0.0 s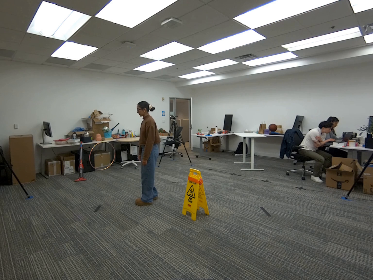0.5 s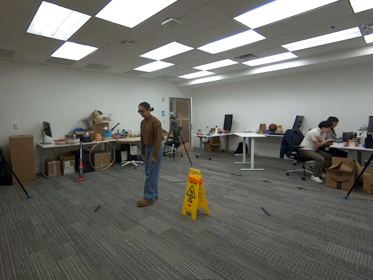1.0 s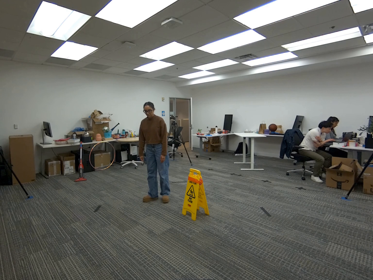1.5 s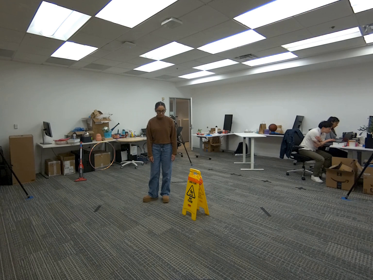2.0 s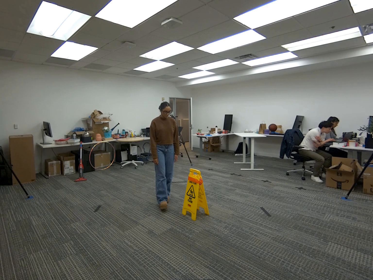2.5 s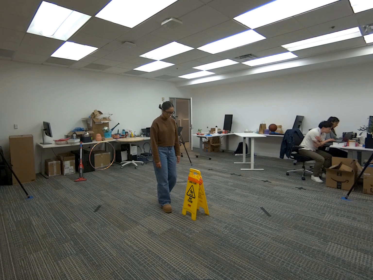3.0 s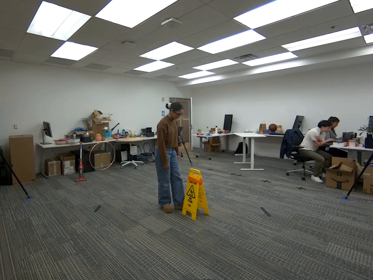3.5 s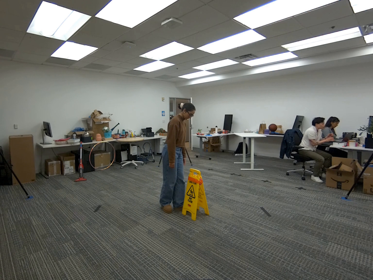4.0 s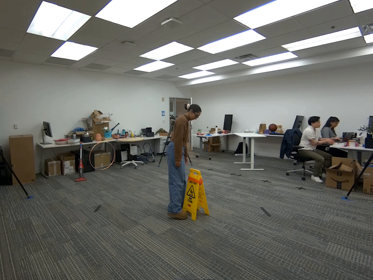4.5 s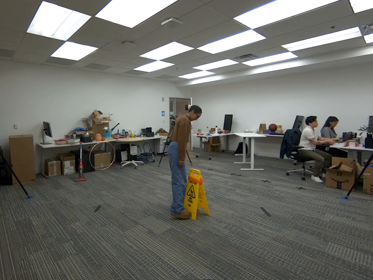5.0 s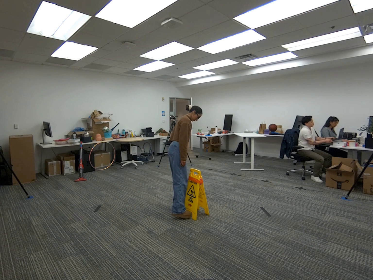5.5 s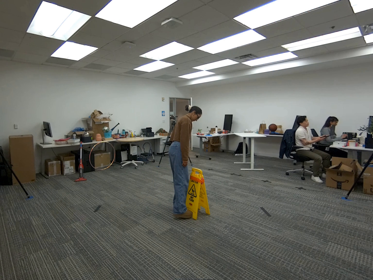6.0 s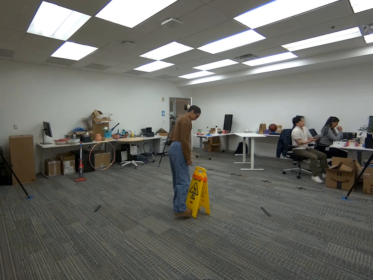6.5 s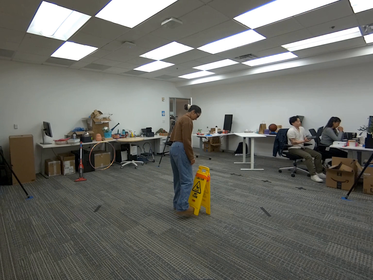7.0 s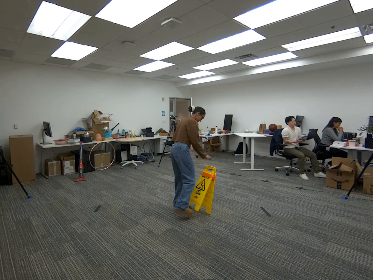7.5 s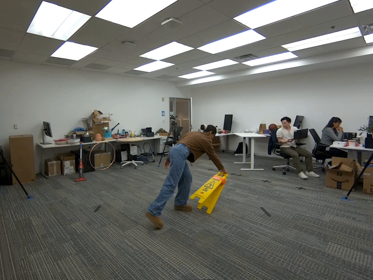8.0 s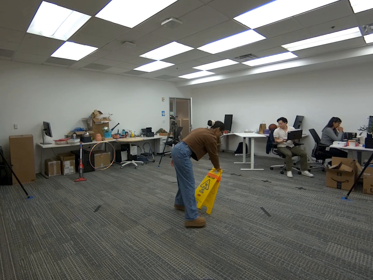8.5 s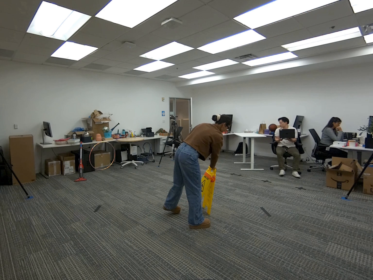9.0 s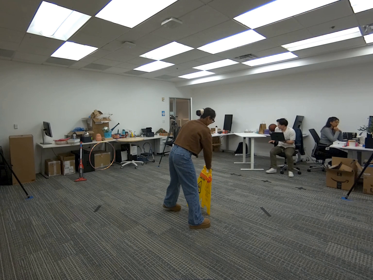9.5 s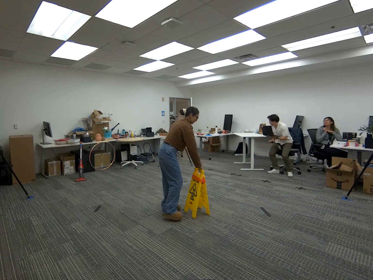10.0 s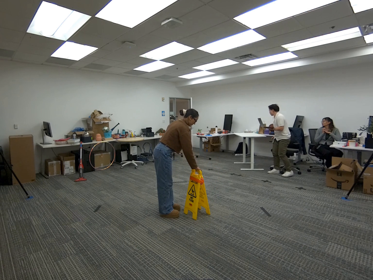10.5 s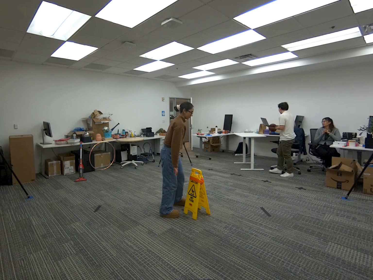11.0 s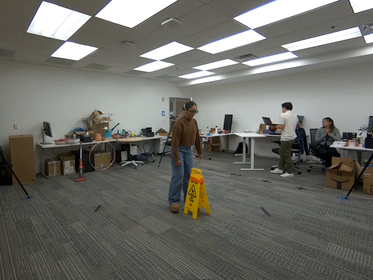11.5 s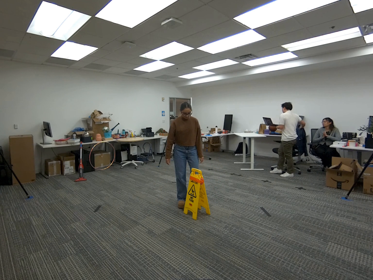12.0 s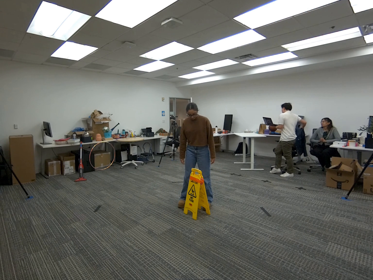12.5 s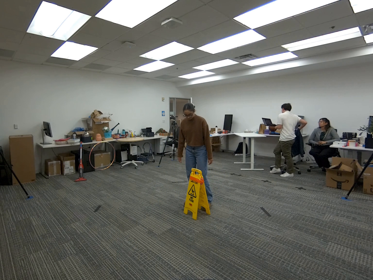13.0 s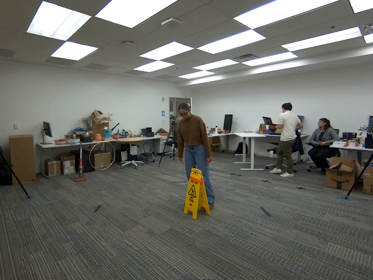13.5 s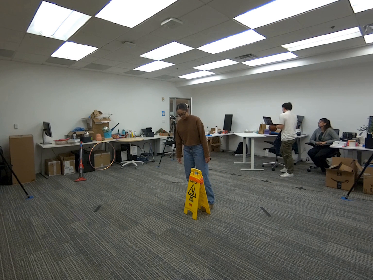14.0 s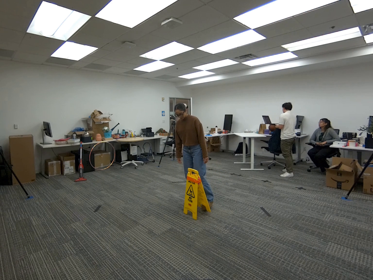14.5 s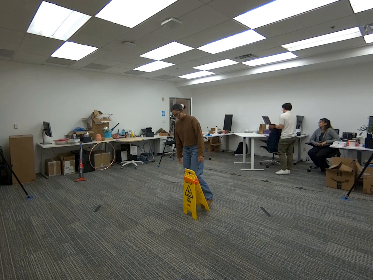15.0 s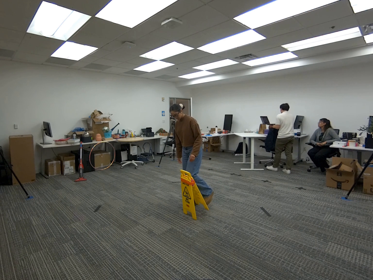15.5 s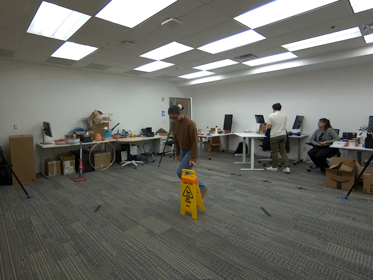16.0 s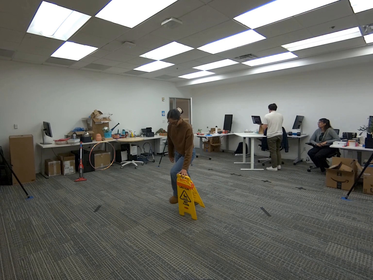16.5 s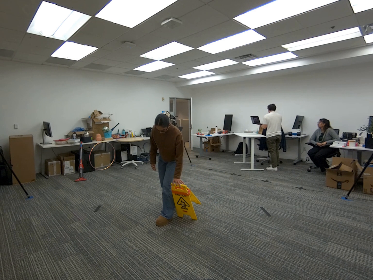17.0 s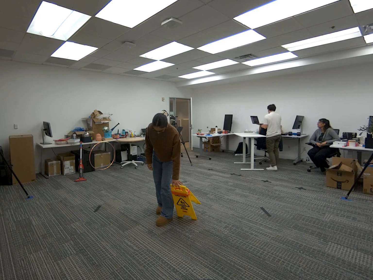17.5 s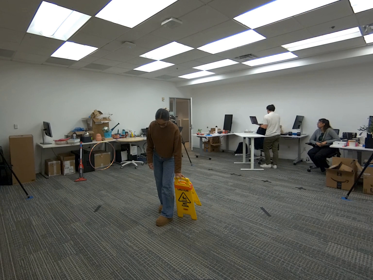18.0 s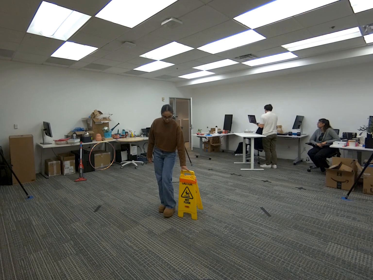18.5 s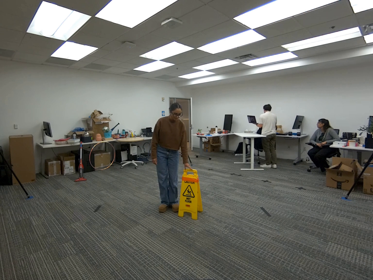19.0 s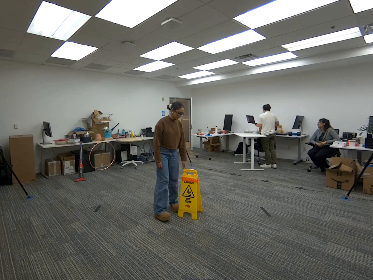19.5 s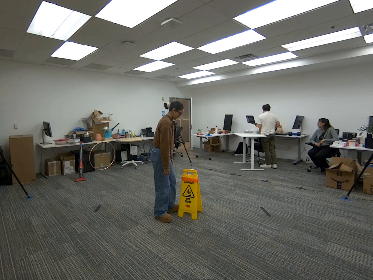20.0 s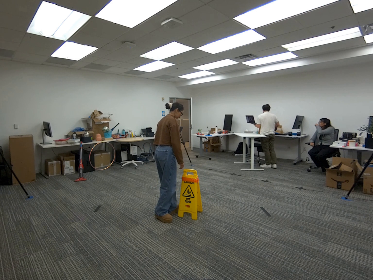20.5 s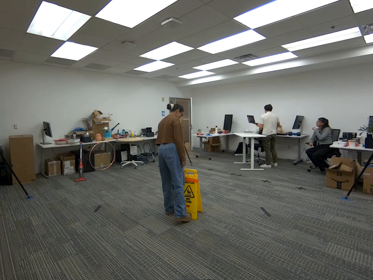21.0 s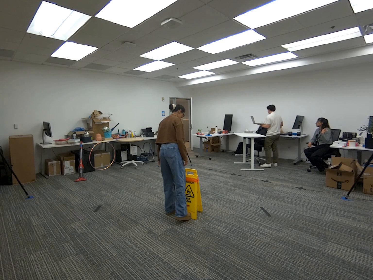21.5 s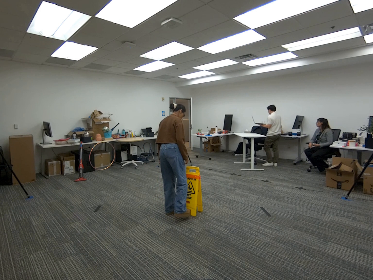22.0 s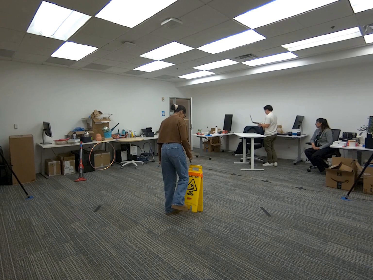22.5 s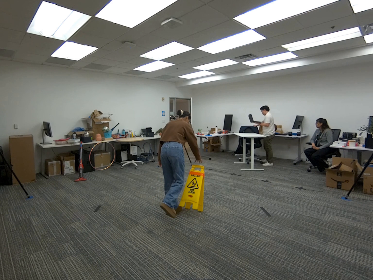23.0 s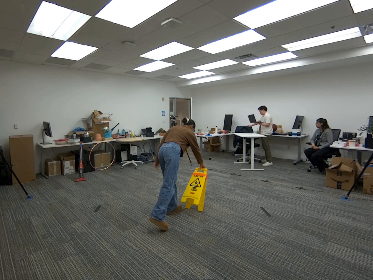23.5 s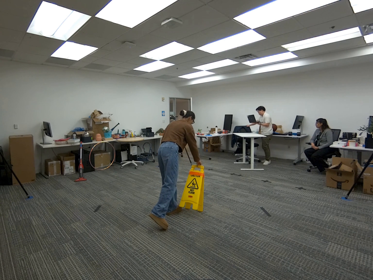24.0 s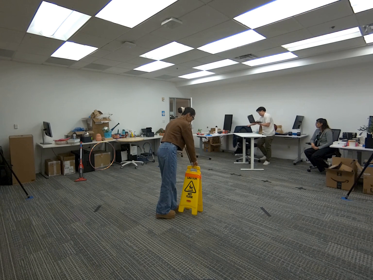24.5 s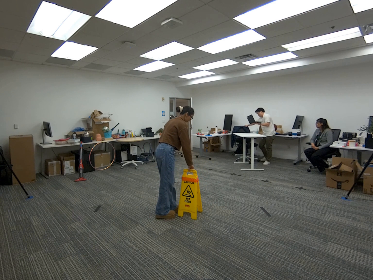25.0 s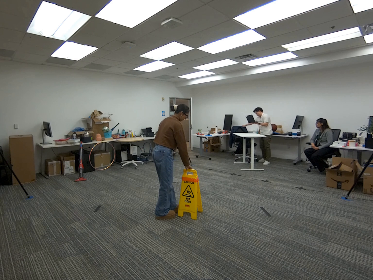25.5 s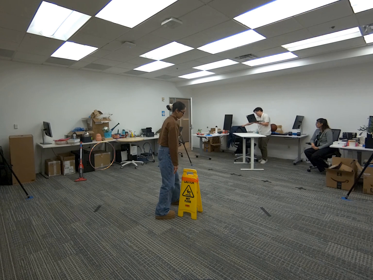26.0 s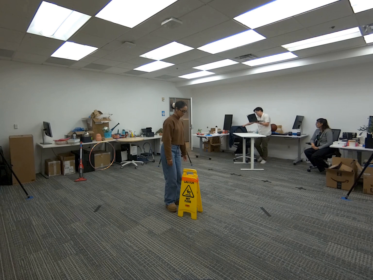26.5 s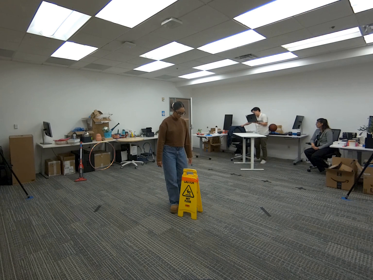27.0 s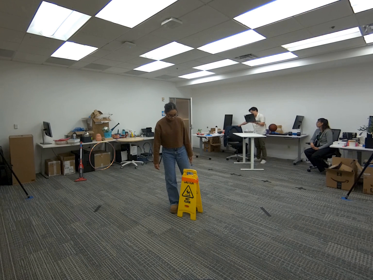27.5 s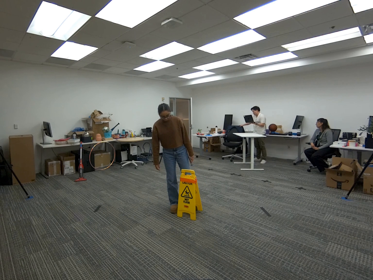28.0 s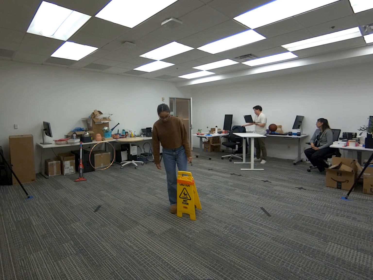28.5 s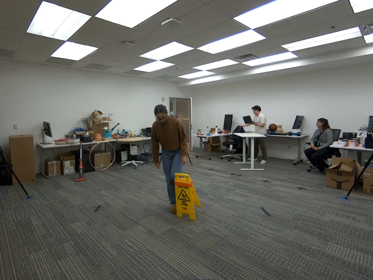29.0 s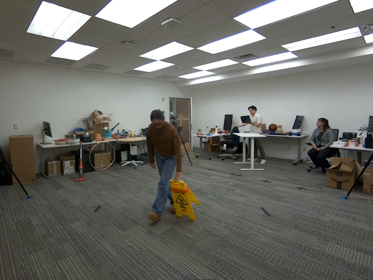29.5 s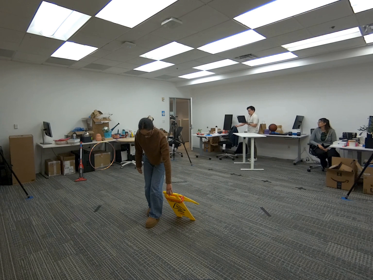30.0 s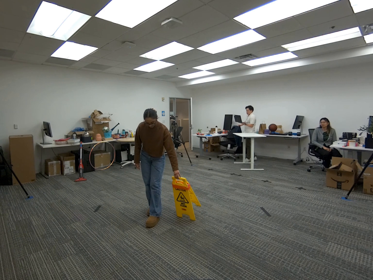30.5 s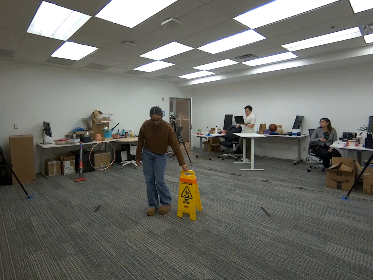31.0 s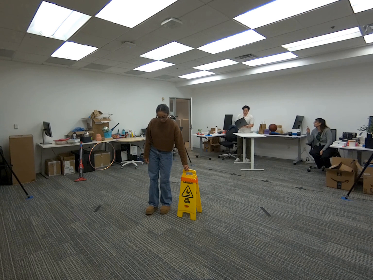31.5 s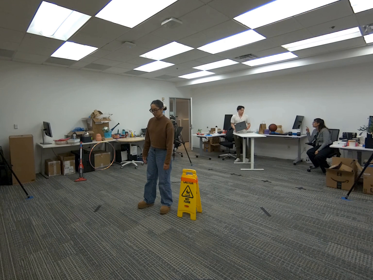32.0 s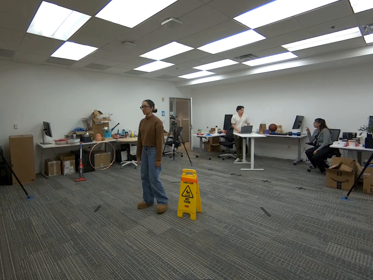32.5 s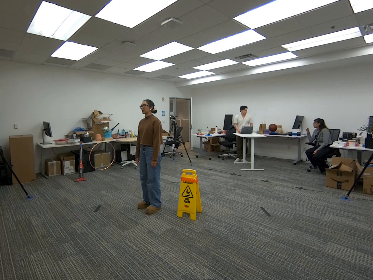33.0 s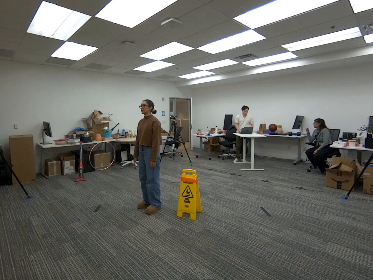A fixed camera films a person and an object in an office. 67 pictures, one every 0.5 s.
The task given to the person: Walk to the wet floor sign and use one leg to gently knock it while catching it with the same-side hand. Place the sign back upright, then use the other leg to knock it and catch it with the opposite hand, returning it to an upright position. Repeat this alternating action until the end of the scene.
